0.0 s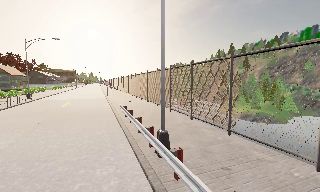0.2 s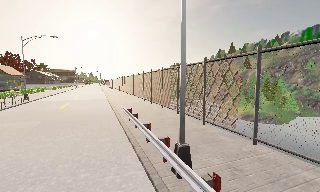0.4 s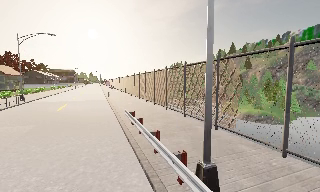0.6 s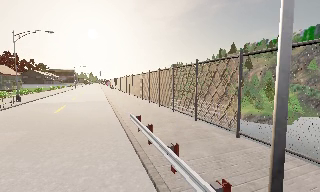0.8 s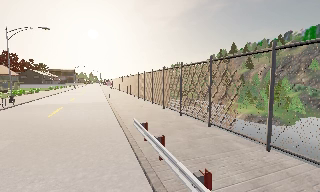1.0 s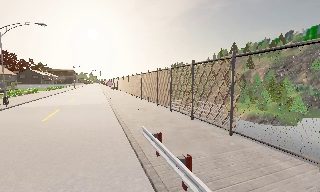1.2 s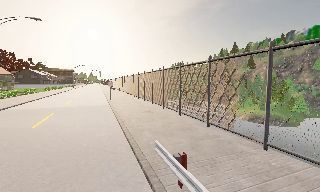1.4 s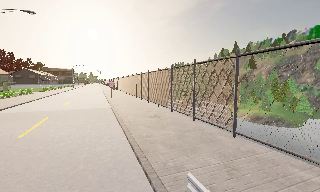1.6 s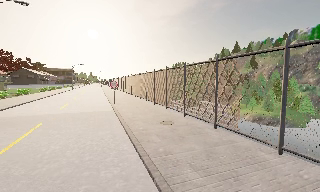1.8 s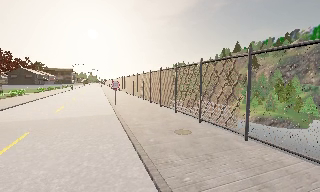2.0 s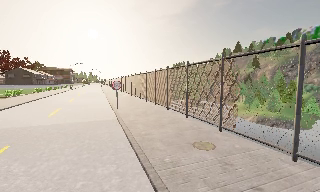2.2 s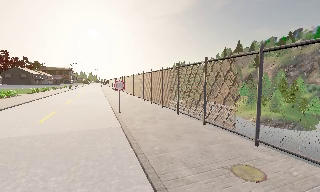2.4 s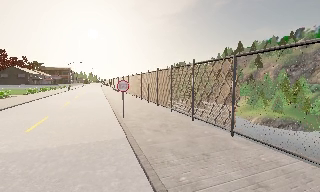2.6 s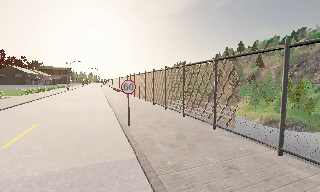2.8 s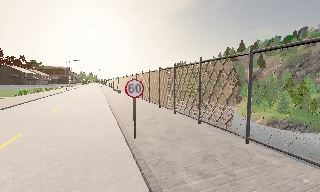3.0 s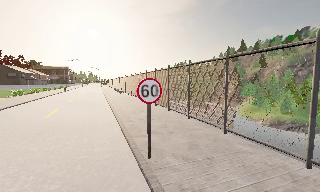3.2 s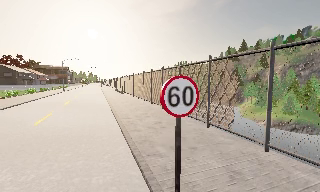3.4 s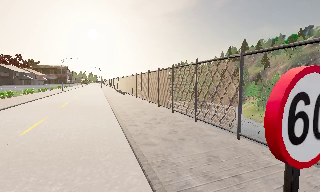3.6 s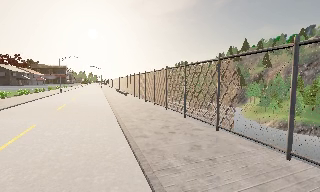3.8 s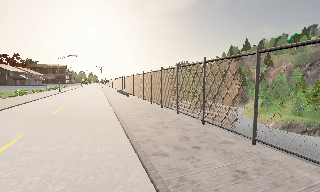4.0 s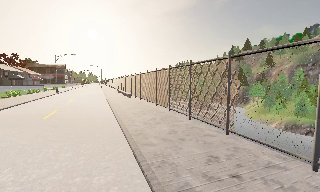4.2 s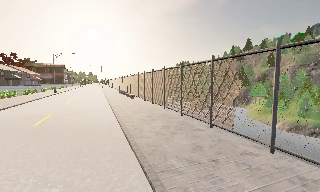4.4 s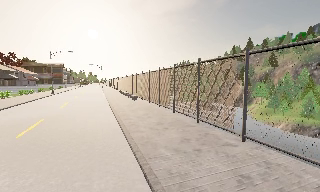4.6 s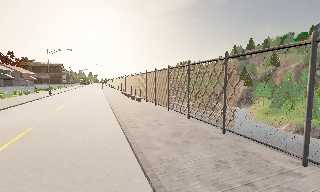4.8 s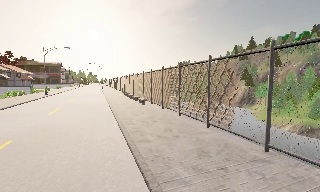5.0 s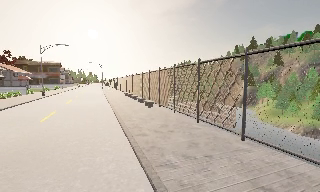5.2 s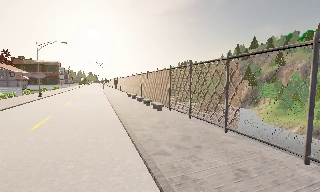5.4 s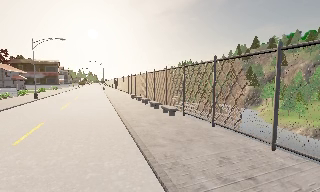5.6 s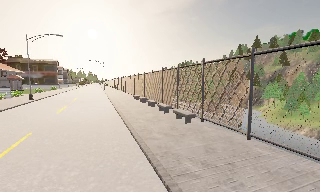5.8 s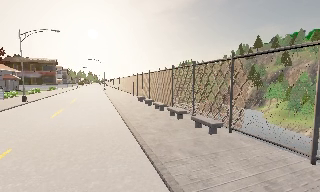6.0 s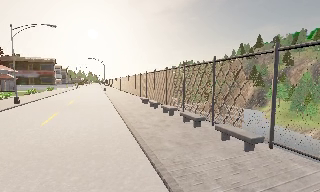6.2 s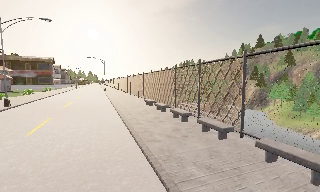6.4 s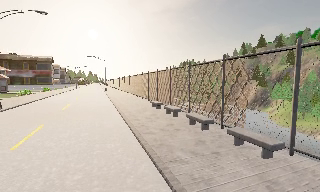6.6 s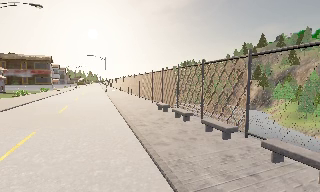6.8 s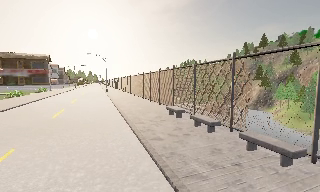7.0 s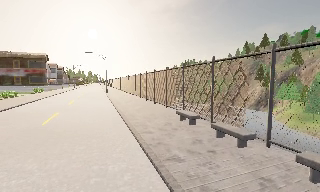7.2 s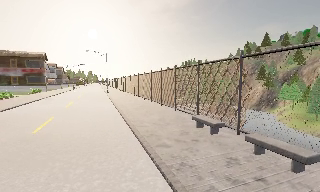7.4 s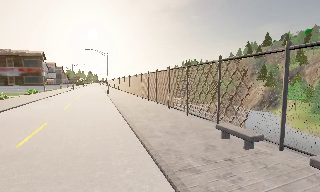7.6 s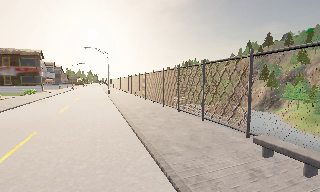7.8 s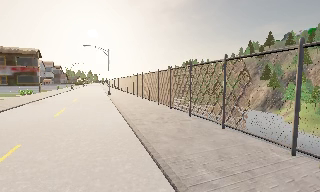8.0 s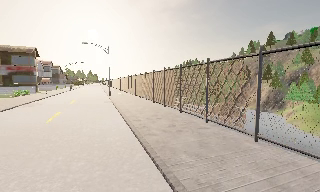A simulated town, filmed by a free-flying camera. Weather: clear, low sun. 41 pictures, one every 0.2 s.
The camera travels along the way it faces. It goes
forward.
0.0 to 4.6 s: The camera travels forward, about 35 m, so what stands in front looms larger.
4.6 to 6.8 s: The camera travels forward and to its left, about 19 m, so what stands in front looms larger.
6.8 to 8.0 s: The camera travels forward, about 9 m, so what stands in front looms larger.
The film runs forward here.
